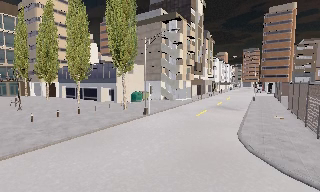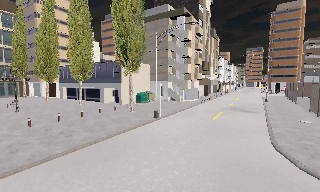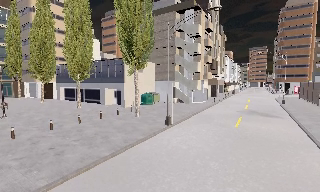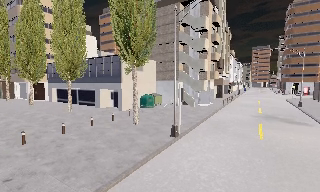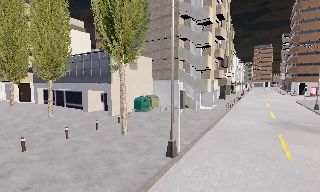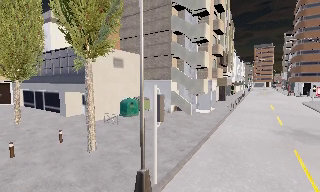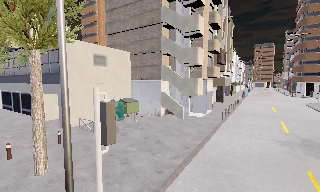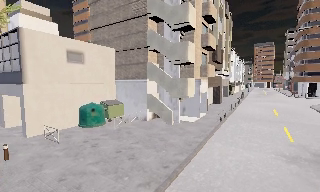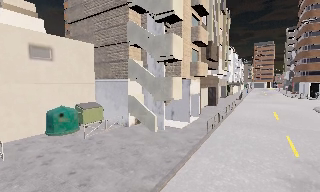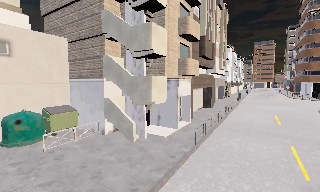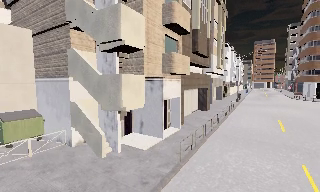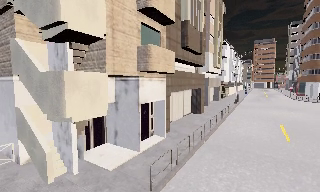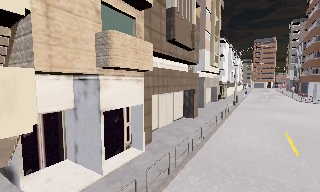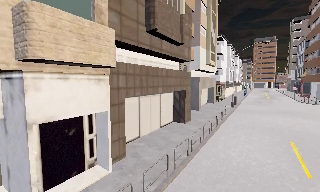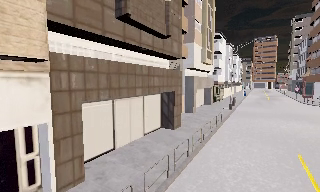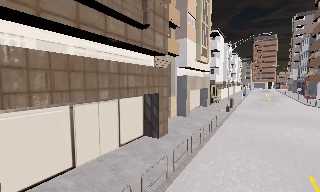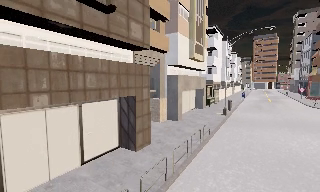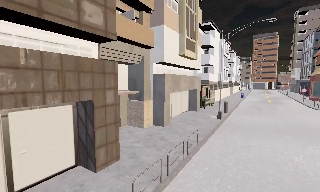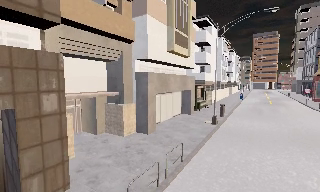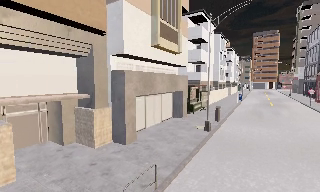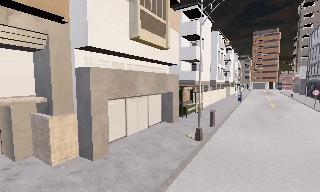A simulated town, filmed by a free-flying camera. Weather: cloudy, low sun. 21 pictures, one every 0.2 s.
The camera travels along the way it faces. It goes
forward.
0.0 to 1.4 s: The camera travels forward, about 15 m, so what stands in front looms larger.
1.4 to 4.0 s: The camera travels forward and to its right, about 25 m, so what stands in front looms larger.
The film runs backward here.
